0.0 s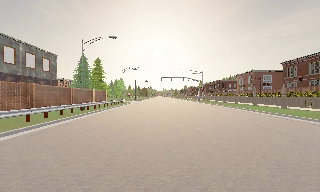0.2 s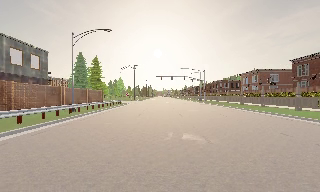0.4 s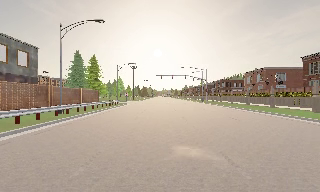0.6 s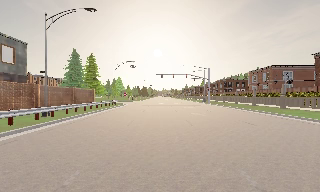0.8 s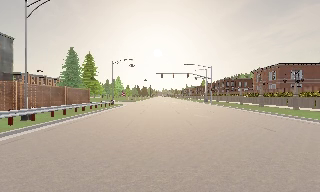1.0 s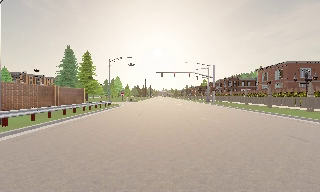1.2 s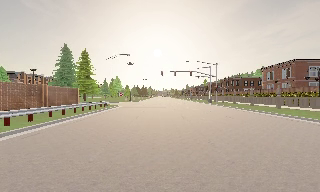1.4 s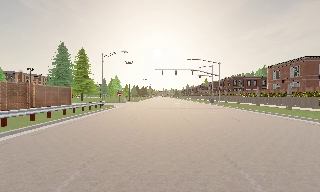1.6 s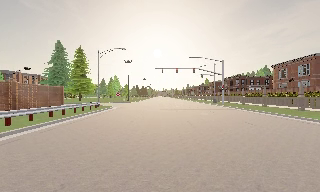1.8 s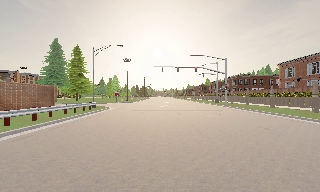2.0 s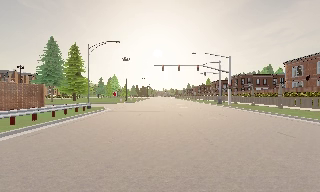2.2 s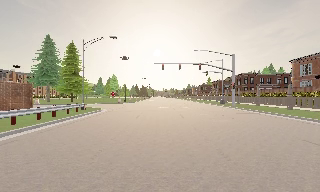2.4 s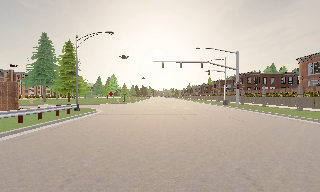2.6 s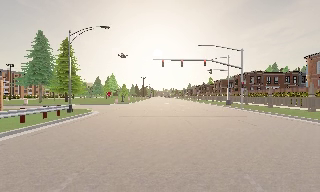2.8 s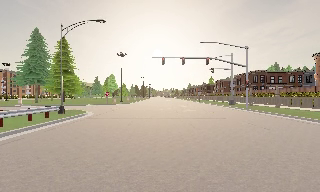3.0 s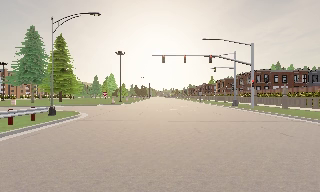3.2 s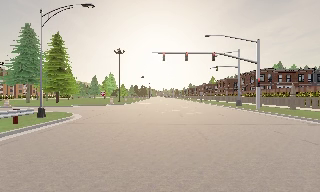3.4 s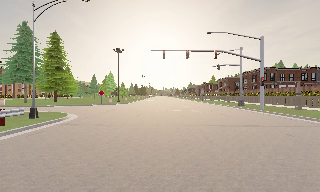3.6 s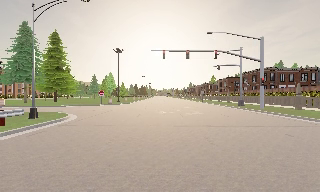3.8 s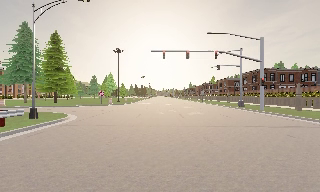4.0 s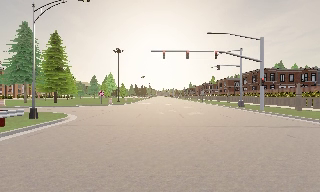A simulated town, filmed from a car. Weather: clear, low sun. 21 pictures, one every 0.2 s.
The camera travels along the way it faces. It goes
forward.
0.0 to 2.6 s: The camera travels forward, about 20 m, so what stands in front looms larger.
2.6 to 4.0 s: The camera travels forward, about 4 m, so what stands in front looms larger. It loses speed.
The film runs forward here.
